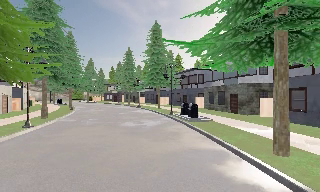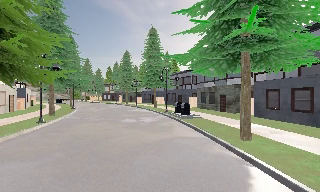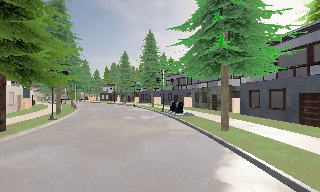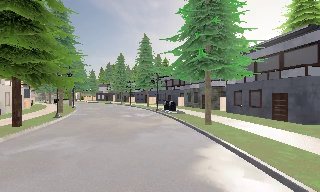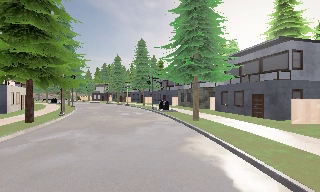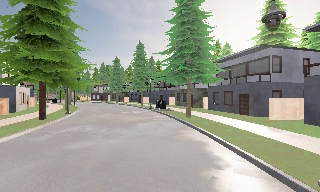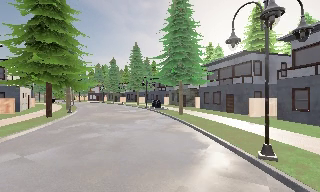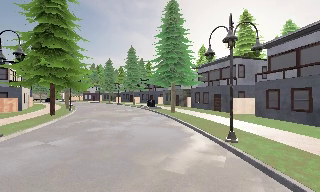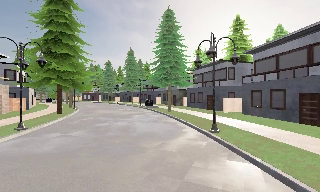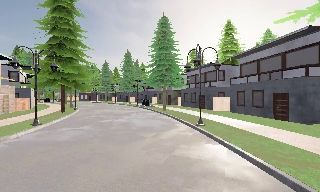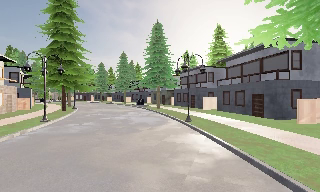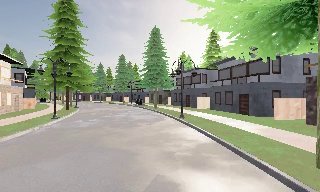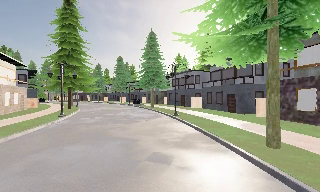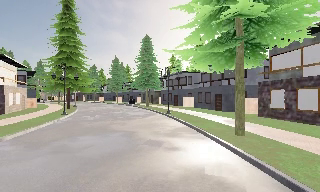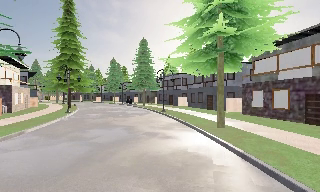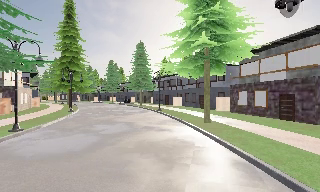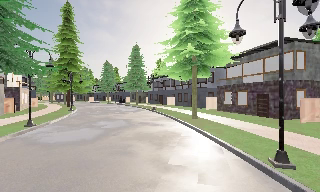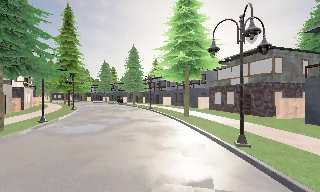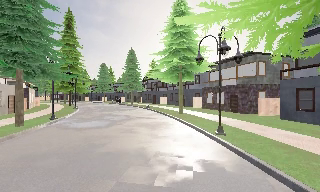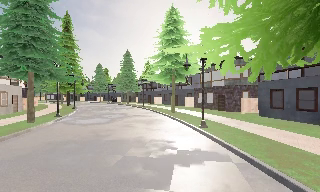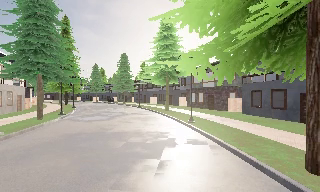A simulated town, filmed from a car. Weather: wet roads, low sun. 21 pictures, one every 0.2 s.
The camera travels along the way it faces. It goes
backward.
0.0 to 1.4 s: The camera pans to its right, which is clockwise from overhead, by about 10 degrees. It travels backward, about 11 m, so what stands in front gets smaller.
1.4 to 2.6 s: The camera travels backward, about 10 m, so what stands in front gets smaller.
2.6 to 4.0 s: The scene slides to the left, as the camera pans about 10 degrees to its right. It travels backward, about 11 m, so what stands in front gets smaller.
The film runs backward here.
